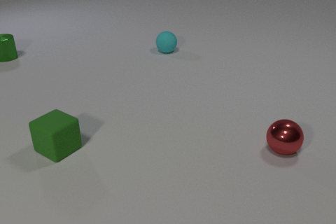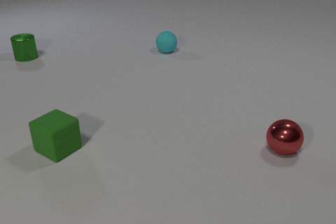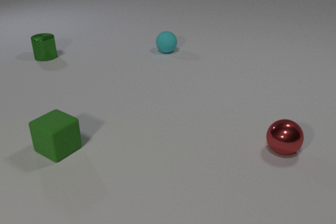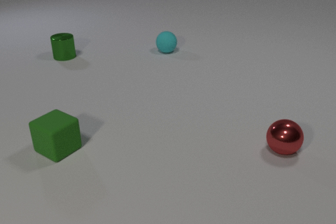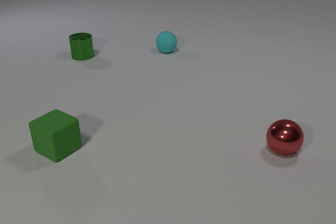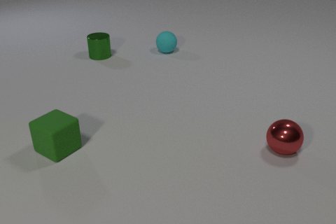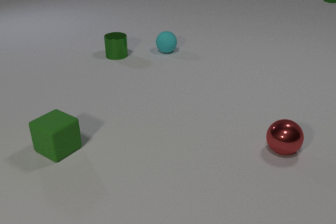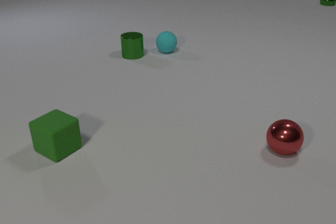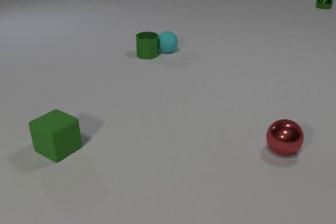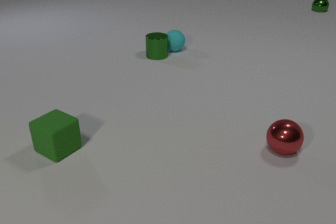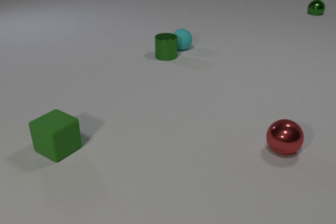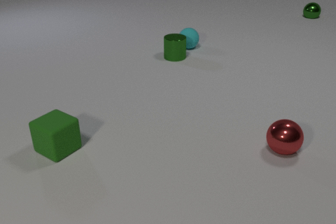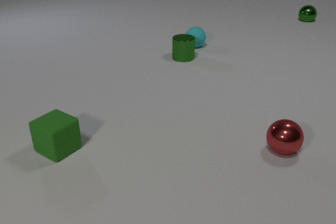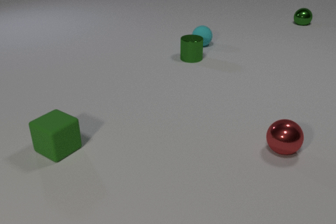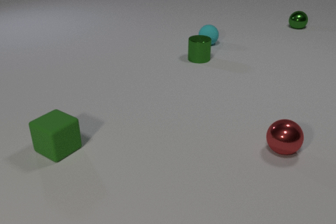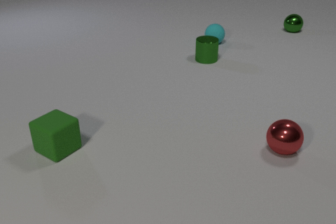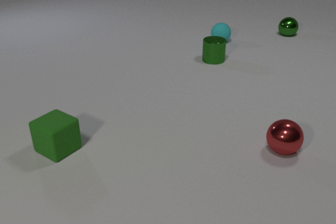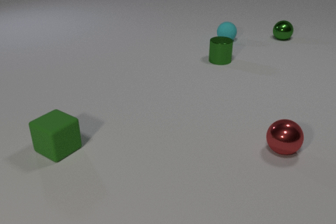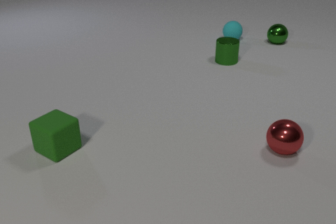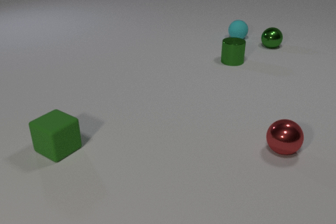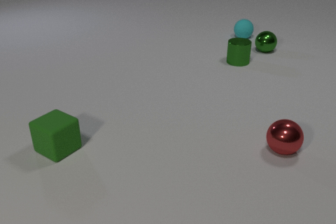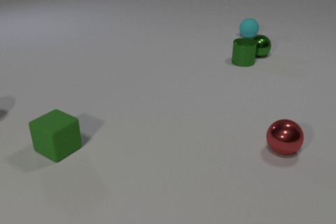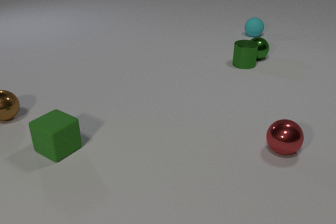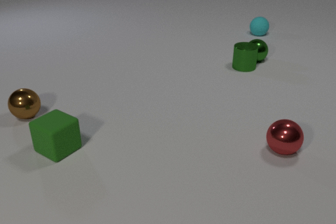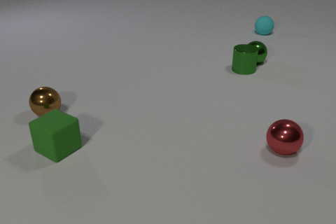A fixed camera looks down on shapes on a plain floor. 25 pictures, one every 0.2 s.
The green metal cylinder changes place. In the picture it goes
to the right.
The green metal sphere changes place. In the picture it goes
toward the camera.
0.0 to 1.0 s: The green metal cylinder slides to the right. The green metal sphere comes in at the top edge, rolls toward the camera.
1.0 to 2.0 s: The green metal cylinder slides to the right. The cyan rubber sphere rolls to the right and away from the camera. The green metal sphere rolls toward the camera. The green metal cylinder and the cyan rubber sphere collide.
2.0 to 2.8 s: The green metal cylinder slides to the right. The cyan rubber sphere rolls to the right and away from the camera. The green metal sphere rolls toward the camera.
2.8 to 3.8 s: The green metal cylinder slides to the right. The cyan rubber sphere rolls to the right and away from the camera. The green metal sphere rolls toward the camera.
3.8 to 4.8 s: The green metal cylinder slides toward the camera and to the right. The cyan rubber sphere rolls to the right and away from the camera. The green metal sphere rolls toward the camera. The brown metal sphere comes in at the left edge, rolls to the right. The green metal cylinder and the green metal sphere collide.
How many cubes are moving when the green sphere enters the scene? 0.
What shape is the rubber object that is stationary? cube.
How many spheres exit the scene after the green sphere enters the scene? 0.
